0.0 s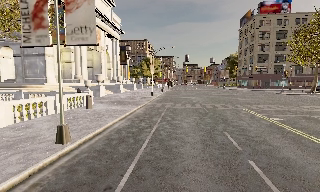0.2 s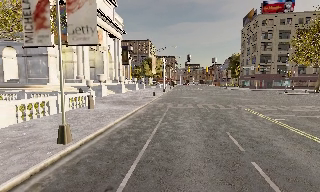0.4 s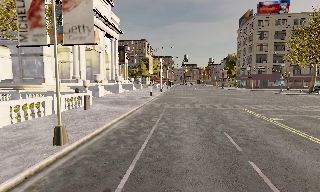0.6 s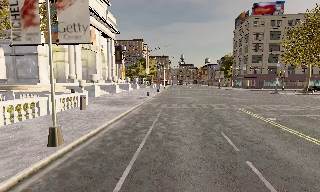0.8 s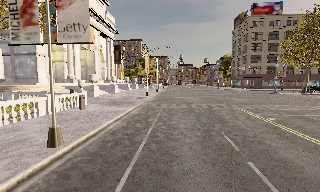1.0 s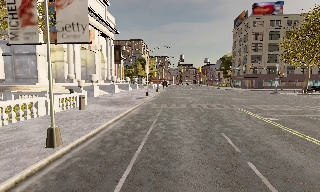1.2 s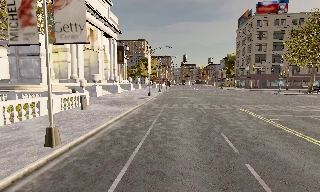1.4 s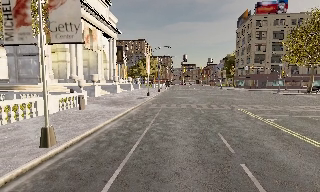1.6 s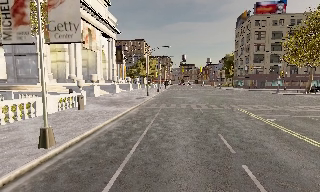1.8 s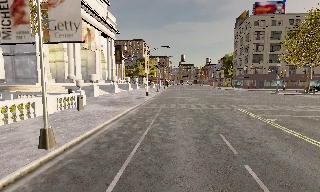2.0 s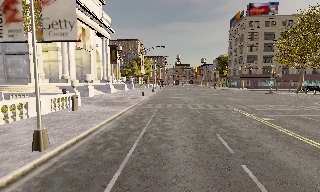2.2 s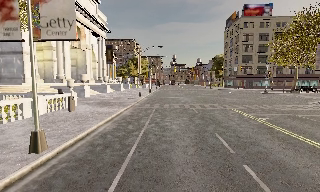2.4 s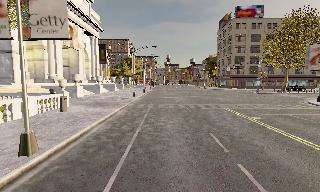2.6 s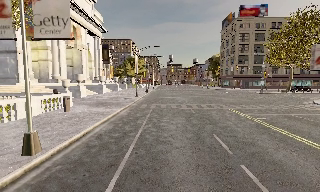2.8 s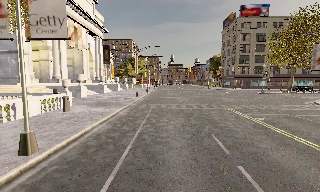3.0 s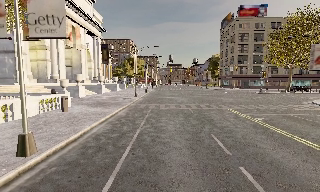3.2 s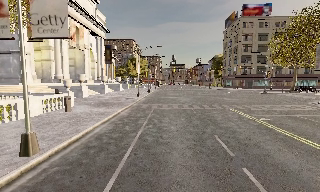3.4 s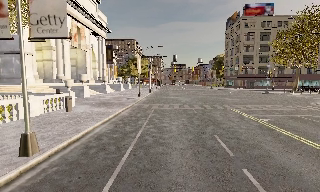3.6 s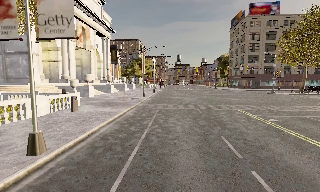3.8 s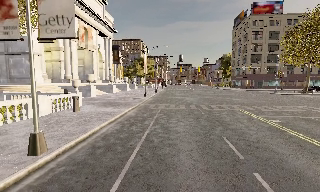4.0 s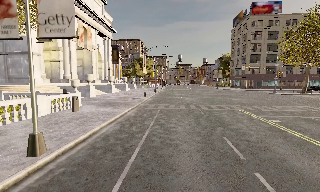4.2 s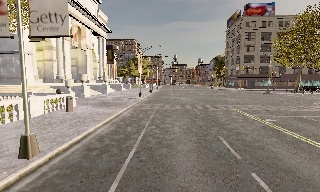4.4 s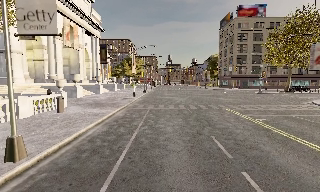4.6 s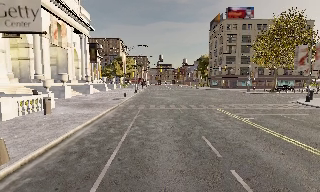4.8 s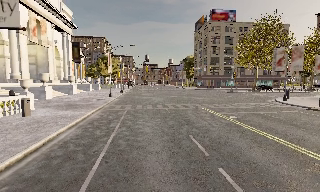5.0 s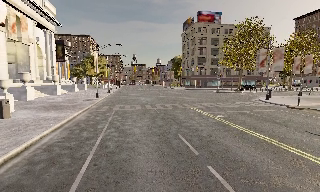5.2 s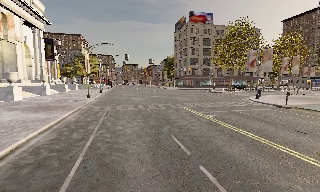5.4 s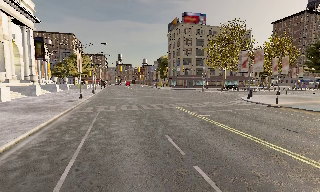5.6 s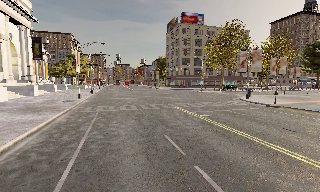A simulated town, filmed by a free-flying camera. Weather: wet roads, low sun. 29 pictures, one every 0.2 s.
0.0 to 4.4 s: The camera travels forward, about 1 m, so what stands in front looms larger.
4.4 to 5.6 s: The scene slides to the left, as the camera pans about 20 degrees to its right.
The film runs backward here.
